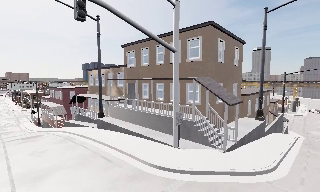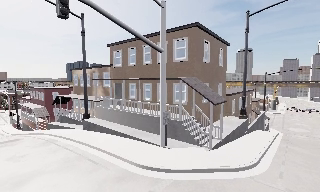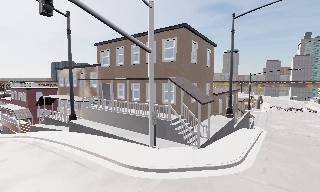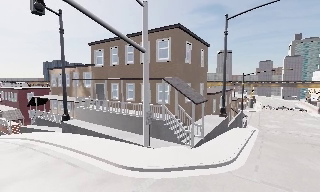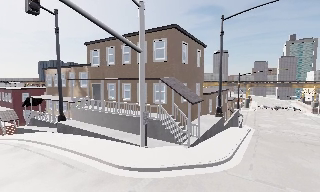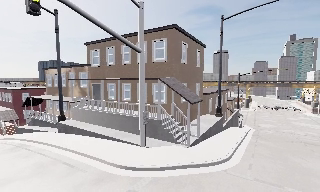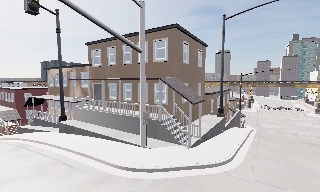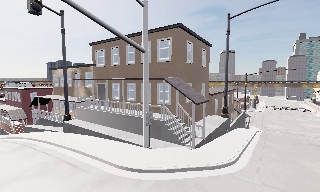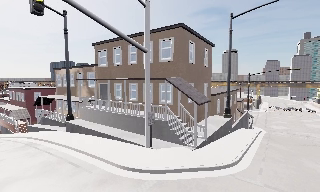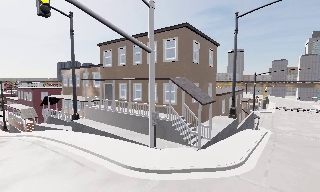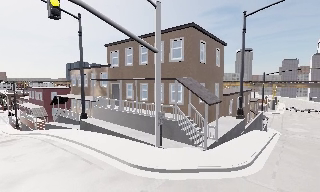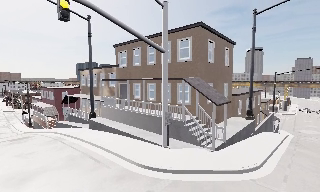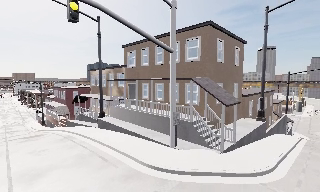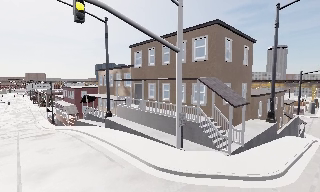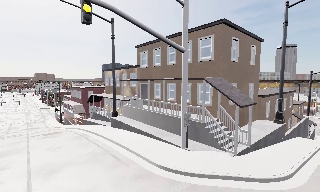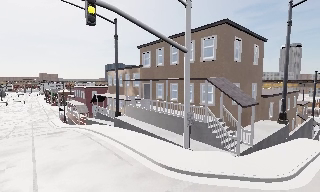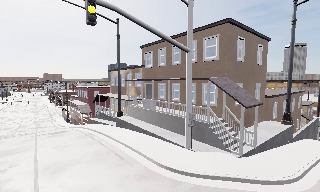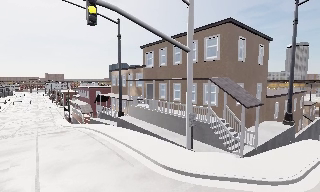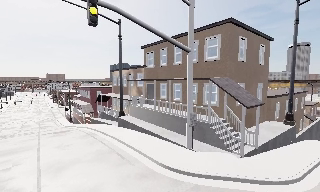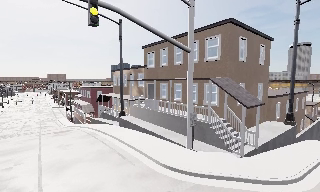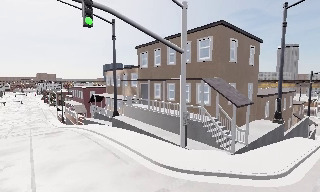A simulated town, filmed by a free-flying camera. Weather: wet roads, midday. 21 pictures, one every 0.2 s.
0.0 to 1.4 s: The camera shifts only a little, or ends up much as it began.
1.4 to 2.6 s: The scene slides to the right, as the camera pans about 15 degrees to its left.
2.6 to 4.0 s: The camera shifts only a little, or ends up much as it began.
The film runs backward here.
